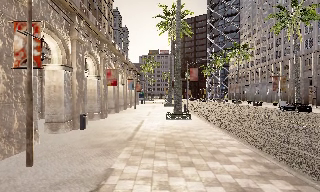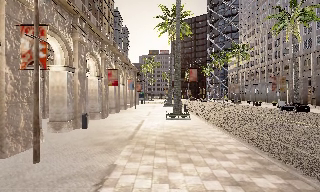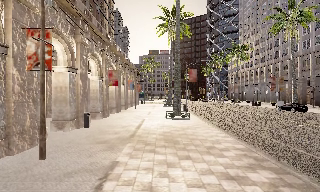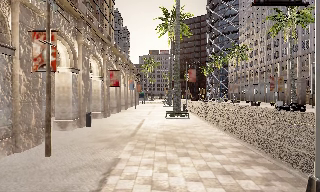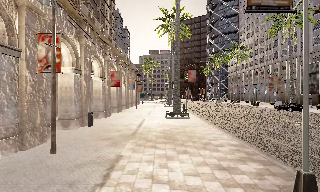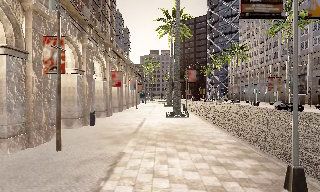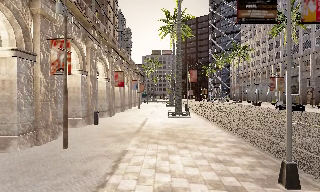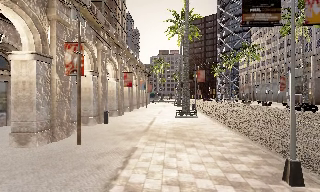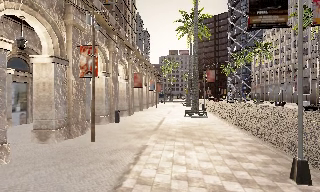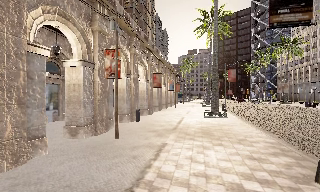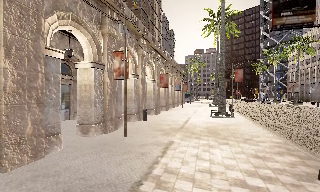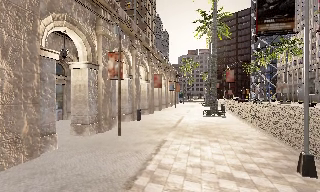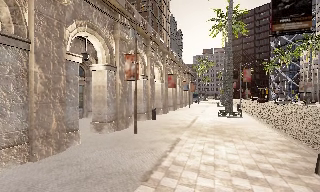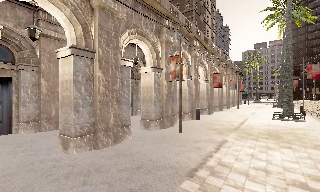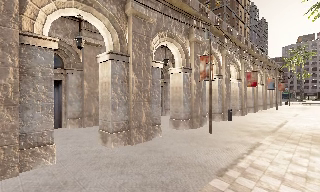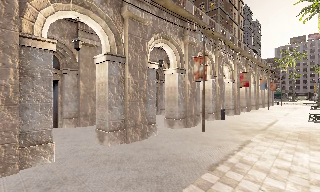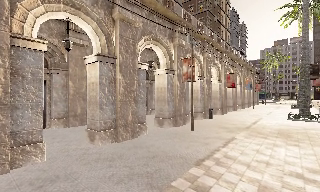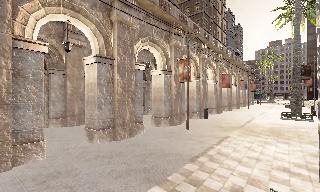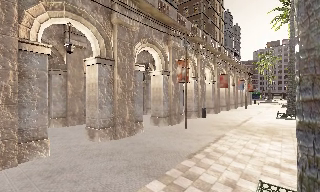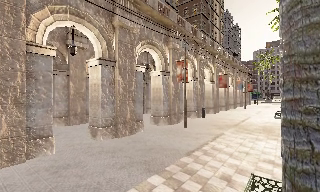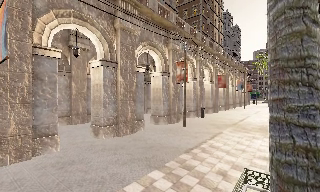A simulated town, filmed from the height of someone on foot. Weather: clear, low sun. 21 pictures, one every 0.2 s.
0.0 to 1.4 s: The camera travels backward, about 2 m, so what stands in front gets smaller.
1.4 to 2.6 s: The camera swings to its left by about 30 degrees, and the scene slides to the right. It travels backward, about 2 m.
2.6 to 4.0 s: The camera travels backward, about 2 m, so what stands in front gets smaller.
The film runs backward here.
